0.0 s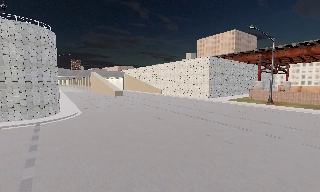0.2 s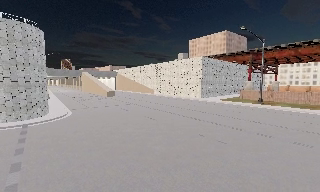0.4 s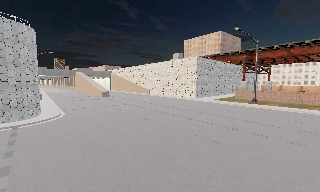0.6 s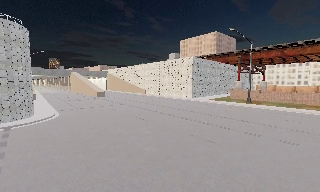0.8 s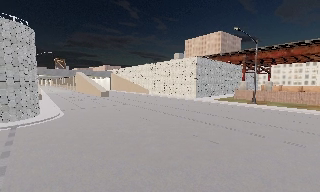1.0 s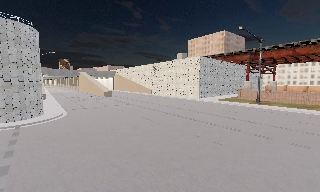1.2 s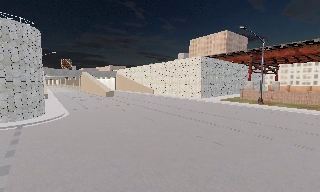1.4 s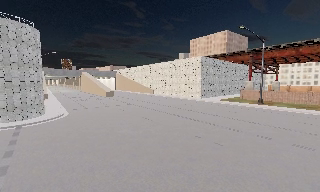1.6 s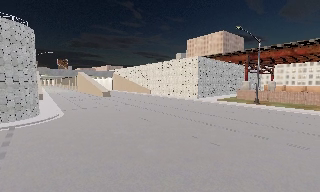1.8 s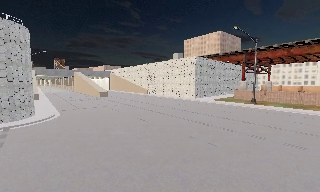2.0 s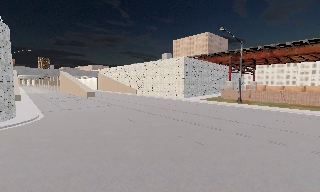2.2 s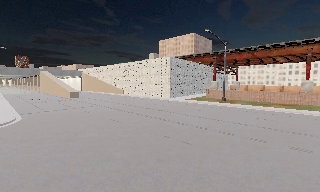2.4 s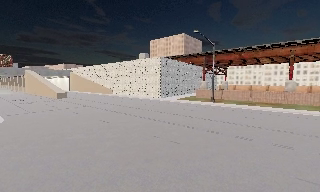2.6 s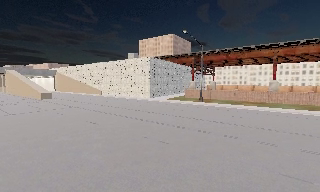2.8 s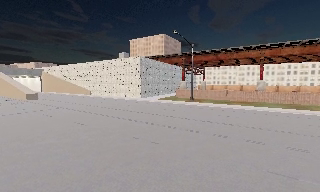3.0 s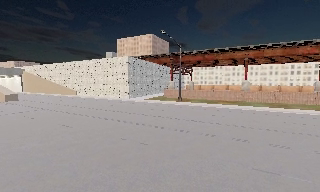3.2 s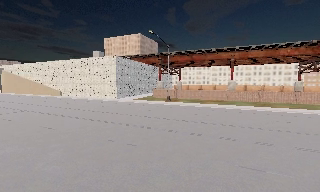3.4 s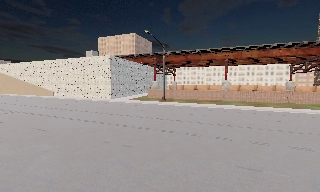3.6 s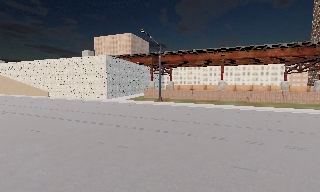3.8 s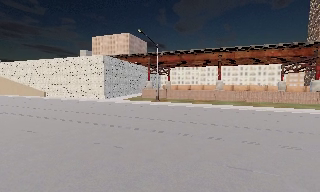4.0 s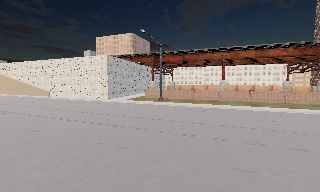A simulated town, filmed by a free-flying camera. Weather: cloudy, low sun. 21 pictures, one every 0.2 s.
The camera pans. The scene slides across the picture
to the left.
The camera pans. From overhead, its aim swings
clockwise.
0.0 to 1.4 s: The camera shifts only a little, or ends up much as it began.
1.4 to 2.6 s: The scene slides to the left, as the camera pans about 15 degrees to its right.
2.6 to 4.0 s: The camera pans to its right, which is clockwise from overhead, by about 15 degrees. It travels forward, about 0.5 m, so what stands in front looms larger.
The film runs forward here.
